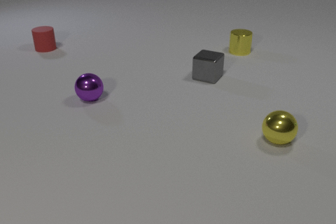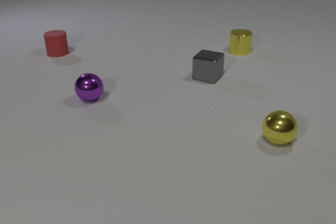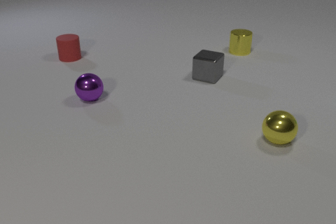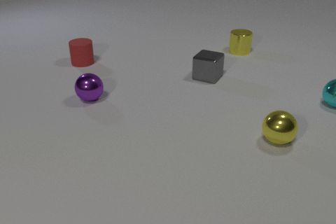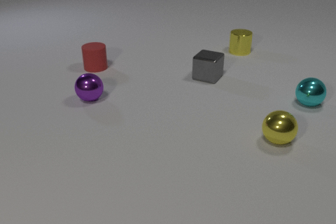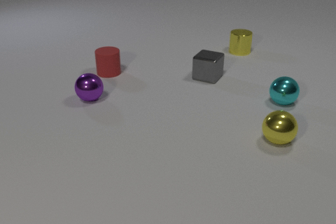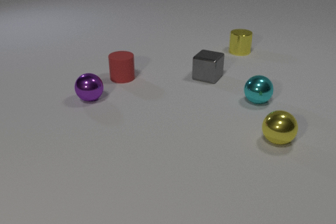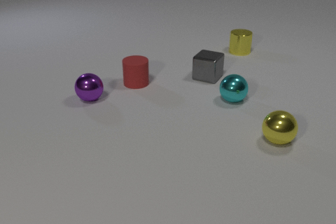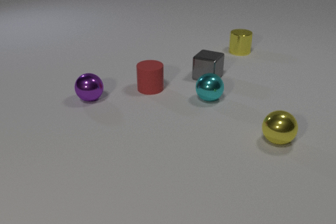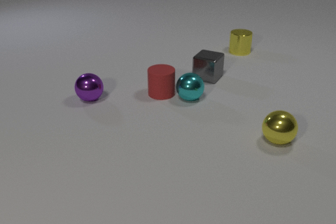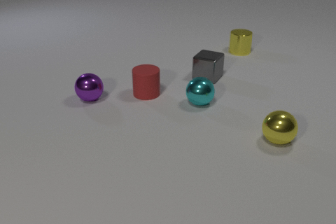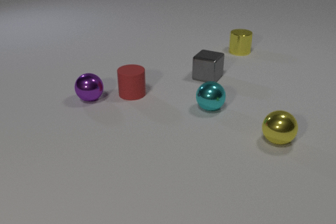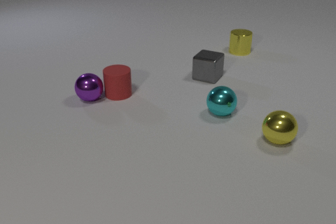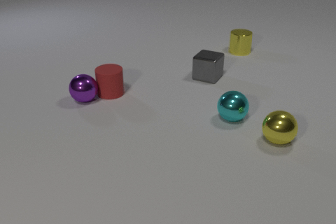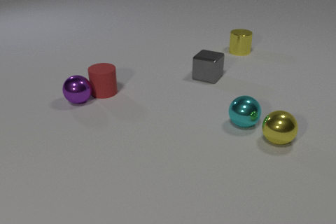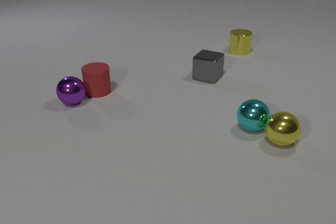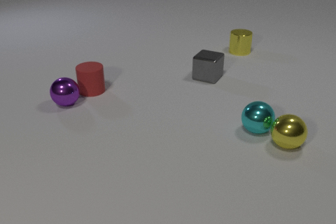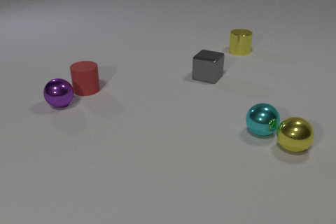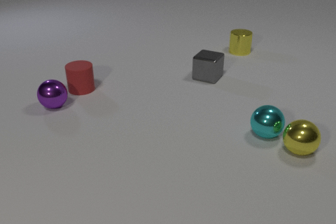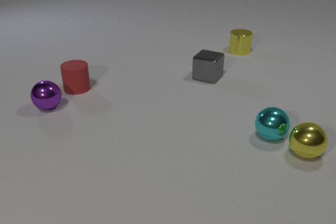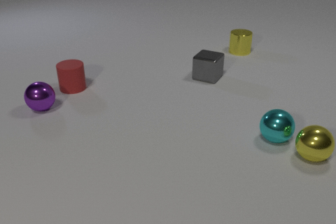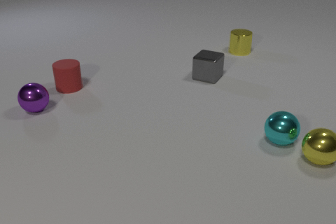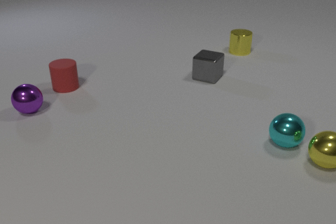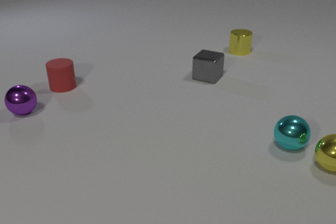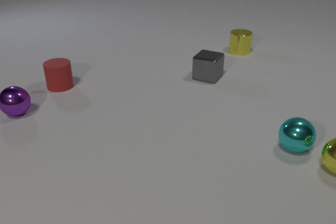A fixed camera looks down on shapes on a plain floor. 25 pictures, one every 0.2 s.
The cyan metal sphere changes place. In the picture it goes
toward the camera.
0.0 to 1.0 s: The red rubber cylinder slides toward the camera and to the right. The cyan metal sphere comes in at the right edge, rolls to the left.
1.0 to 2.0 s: The red rubber cylinder slides toward the camera and to the right. The cyan metal sphere rolls to the left. The red rubber cylinder and the cyan metal sphere collide.
2.0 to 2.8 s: The red rubber cylinder slides to the left. The cyan metal sphere rolls to the right and toward the camera. The purple metal sphere rolls to the left. The red rubber cylinder and the purple metal sphere collide.
2.8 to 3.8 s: The red rubber cylinder slides to the left and away from the camera. The cyan metal sphere rolls to the right and toward the camera. The purple metal sphere rolls to the left. The yellow metal sphere rolls to the right and toward the camera. The cyan metal sphere and the yellow metal sphere collide.
3.8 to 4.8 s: The red rubber cylinder slides to the left and away from the camera. The cyan metal sphere rolls to the right and toward the camera. The purple metal sphere rolls to the left. The yellow metal sphere rolls to the right and toward the camera.
Are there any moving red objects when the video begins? yes.
What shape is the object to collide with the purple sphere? cylinder.
Are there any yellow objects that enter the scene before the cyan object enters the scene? no.
